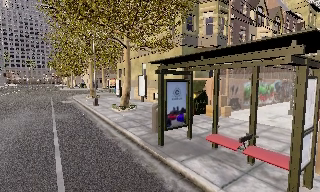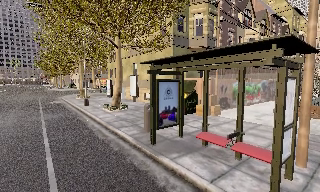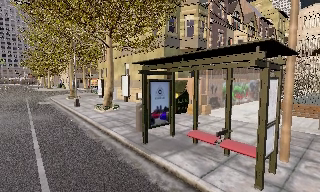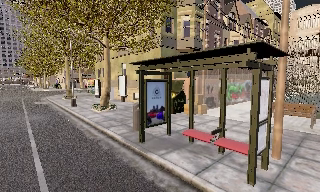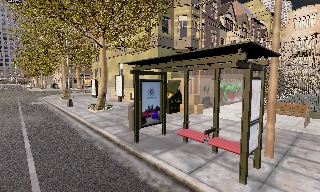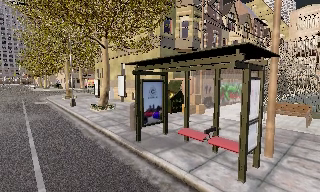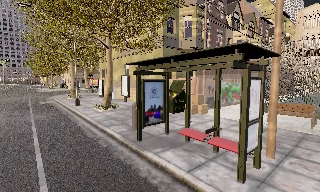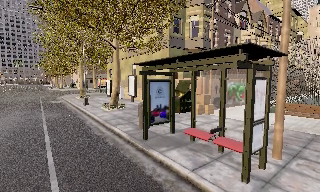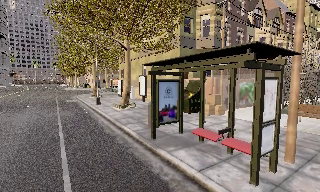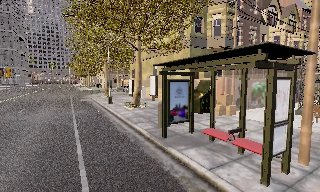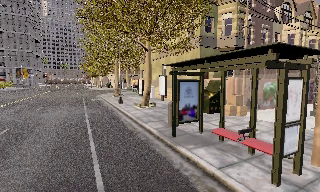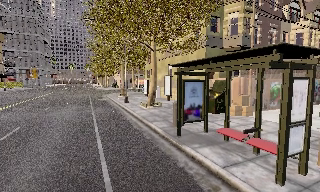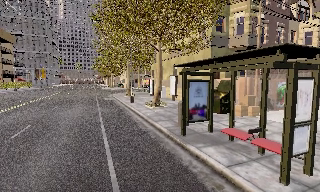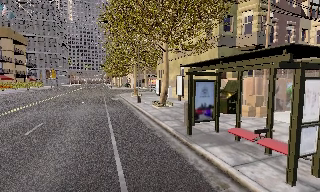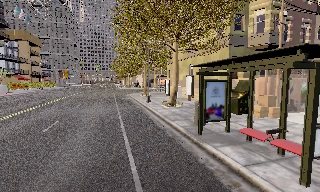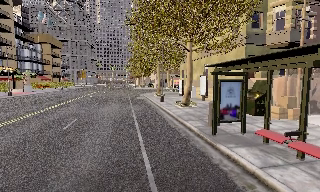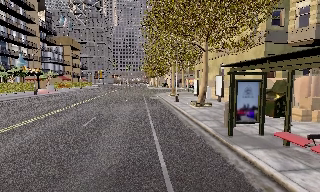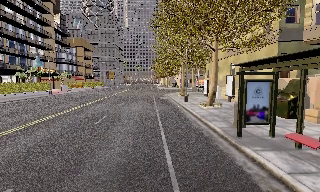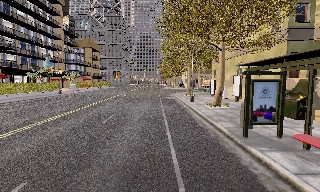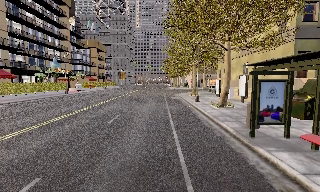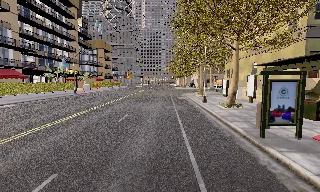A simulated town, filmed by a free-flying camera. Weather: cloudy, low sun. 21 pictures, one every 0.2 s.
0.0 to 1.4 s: The camera travels backward, about 0.5 m, so what stands in front gets smaller.
1.4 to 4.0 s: The scene slides to the right, as the camera pans about 40 degrees to its left. It travels backward, about 1.5 m.
The film runs backward here.
